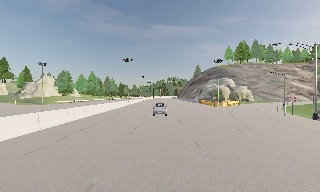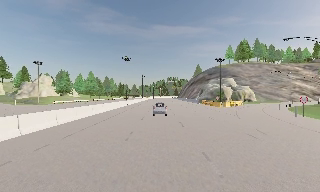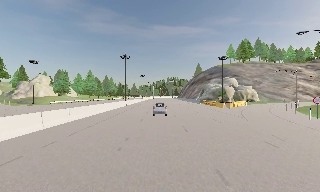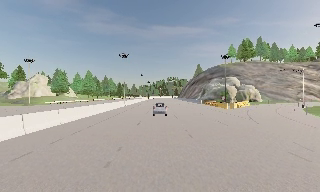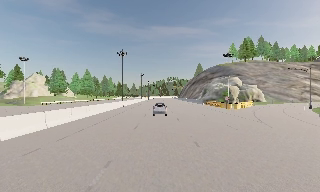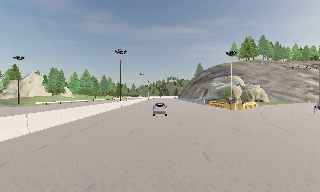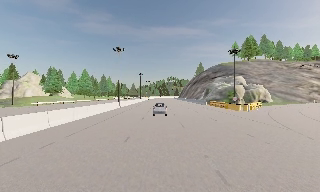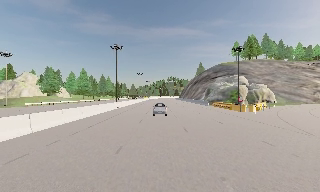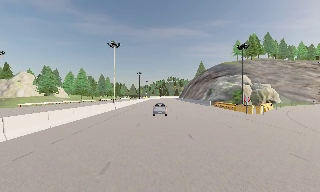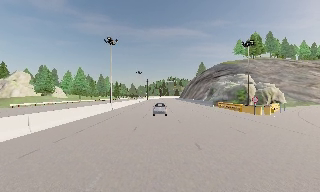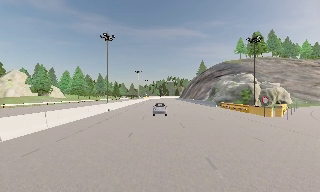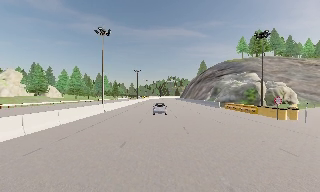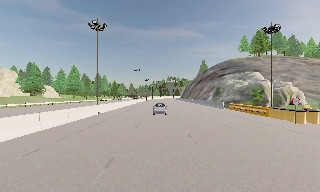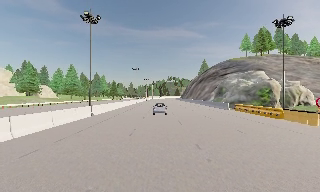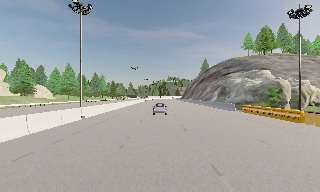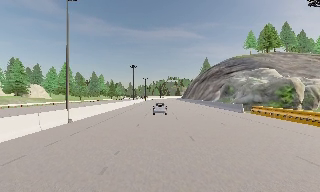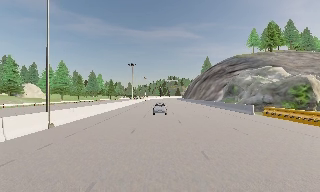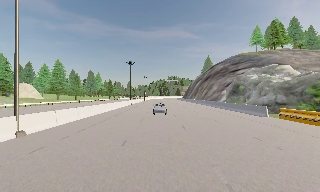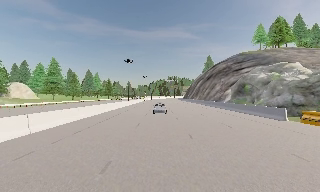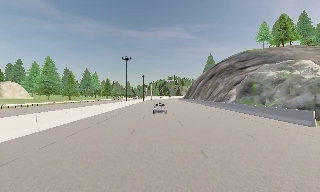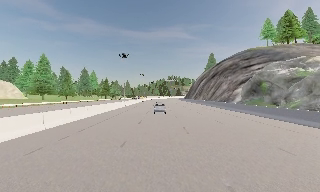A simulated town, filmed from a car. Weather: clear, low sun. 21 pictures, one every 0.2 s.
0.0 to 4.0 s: The camera travels forward, about 40 m, so what stands in front looms larger. It gains speed.
The film runs forward here.
